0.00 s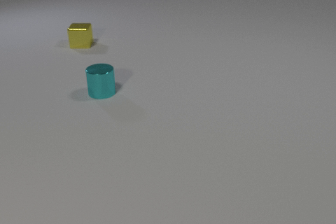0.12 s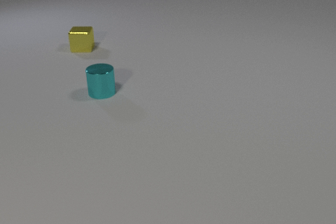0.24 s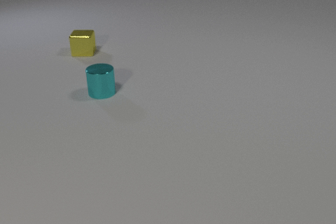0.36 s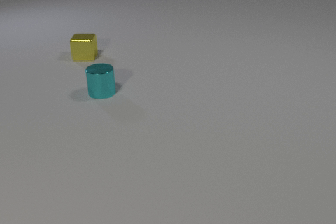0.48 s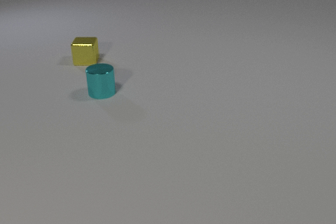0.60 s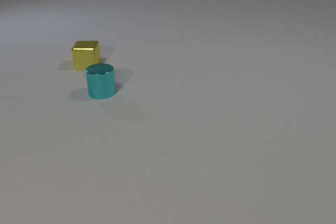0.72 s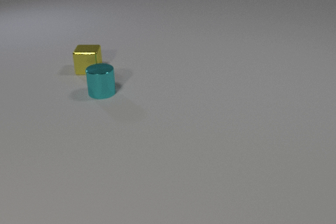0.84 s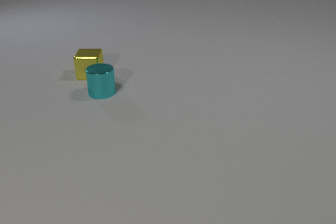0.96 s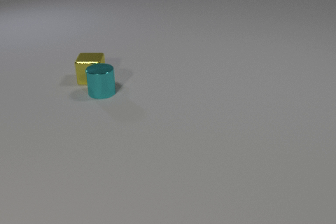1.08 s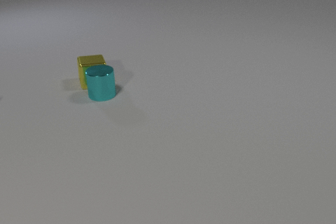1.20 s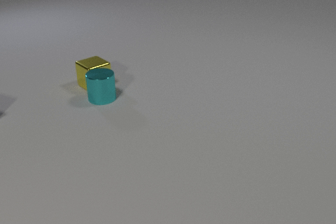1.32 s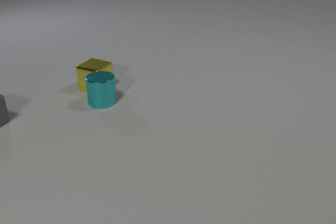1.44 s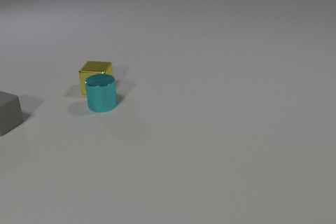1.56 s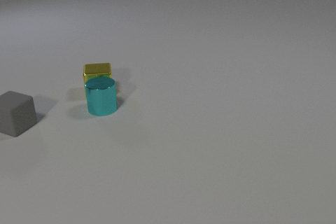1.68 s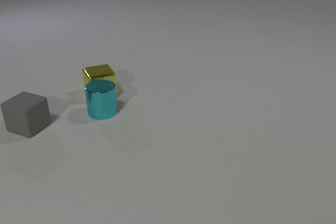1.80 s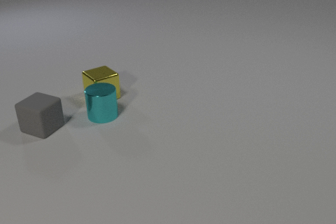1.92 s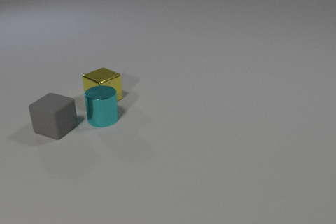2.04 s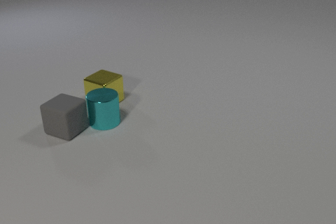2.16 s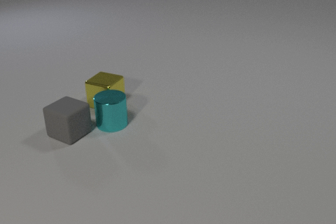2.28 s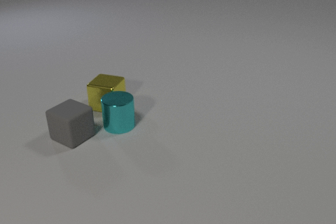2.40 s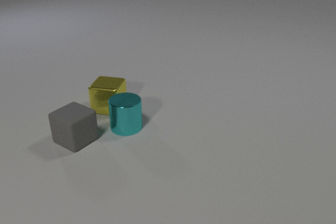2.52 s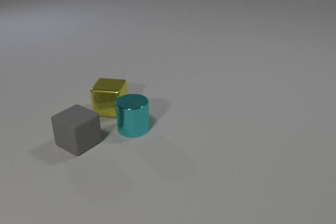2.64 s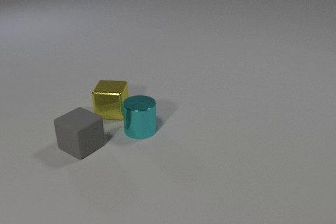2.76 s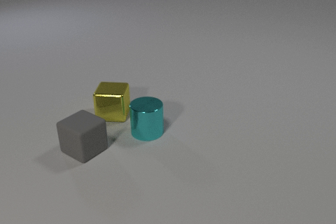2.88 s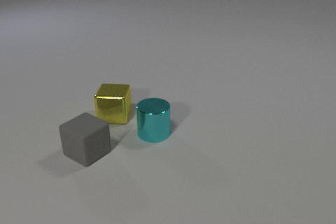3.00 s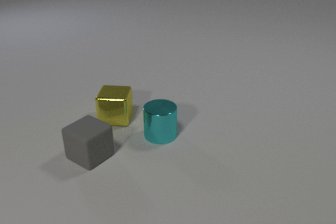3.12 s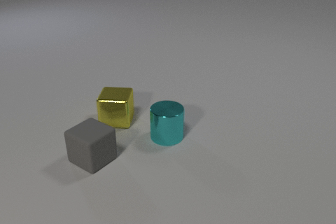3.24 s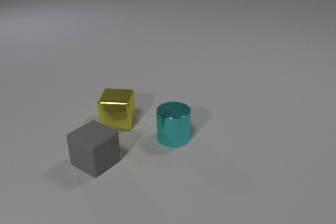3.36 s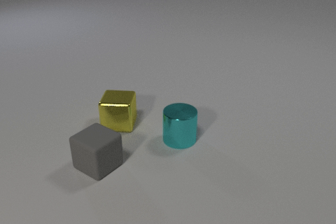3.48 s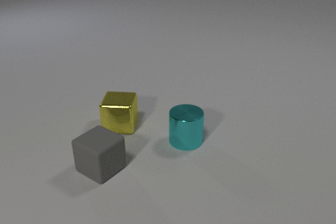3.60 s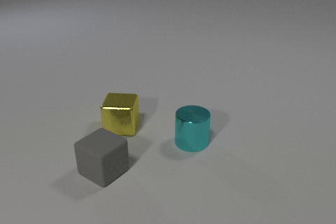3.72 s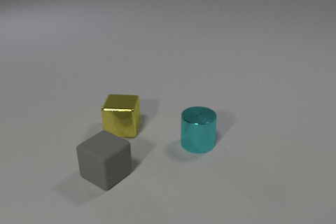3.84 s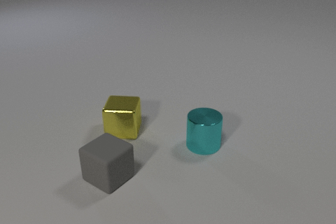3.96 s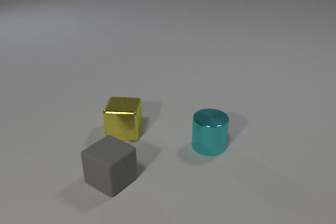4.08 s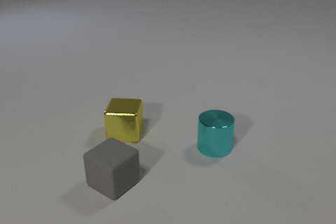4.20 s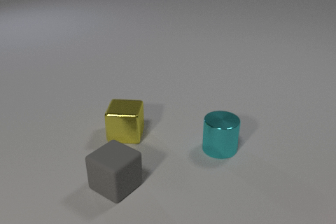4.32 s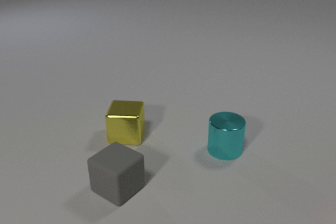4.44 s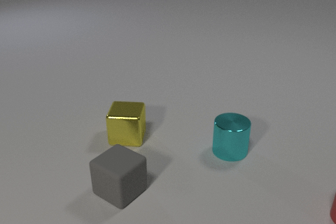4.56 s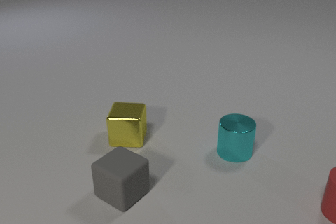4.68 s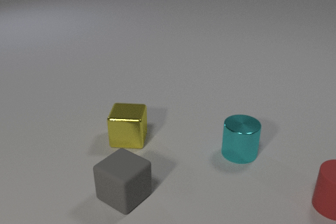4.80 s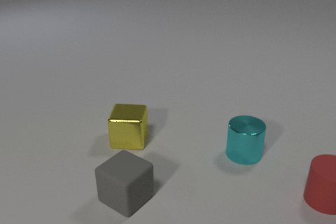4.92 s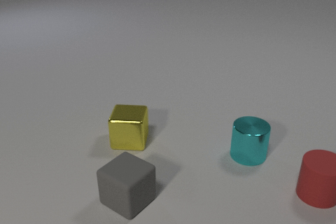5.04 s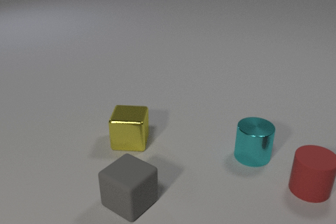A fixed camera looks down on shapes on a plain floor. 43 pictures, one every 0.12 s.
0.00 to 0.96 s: The yellow metal cube slides toward the camera.
0.96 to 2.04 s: The yellow metal cube slides toward the camera, spins so that its near face slides to the right, counterclockwise seen from above. The cyan metal cylinder slides toward the camera. The gray rubber cube comes in at the left edge, slides to the right and toward the camera. The yellow metal cube and the cyan metal cylinder collide. The cyan metal cylinder and the gray rubber cube collide.
2.04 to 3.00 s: The yellow metal cube slides toward the camera, spins so that its near face slides to the right, counterclockwise seen from above. The cyan metal cylinder slides to the right and toward the camera. The gray rubber cube slides toward the camera and to the right.
3.00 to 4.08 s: The yellow metal cube slides toward the camera. The cyan metal cylinder slides to the right. The gray rubber cube slides toward the camera and to the right.
4.08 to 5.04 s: The yellow metal cube slides toward the camera. The cyan metal cylinder slides to the right. The gray rubber cube slides toward the camera and to the right. The red rubber cylinder comes in at the right edge, slides to the left and away from the camera.
Are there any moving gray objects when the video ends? yes.
What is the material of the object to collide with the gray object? metal.
How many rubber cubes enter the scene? 1.
